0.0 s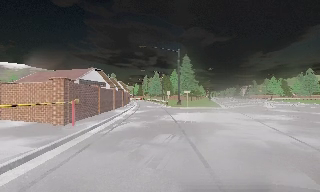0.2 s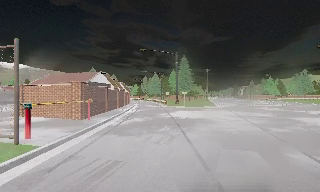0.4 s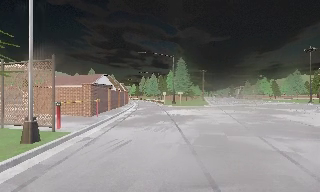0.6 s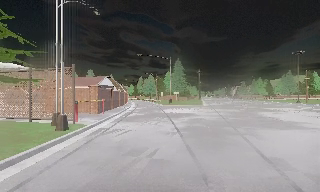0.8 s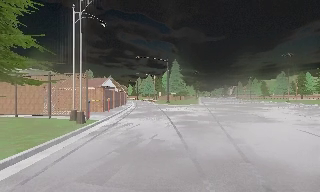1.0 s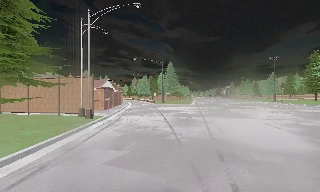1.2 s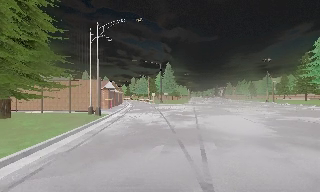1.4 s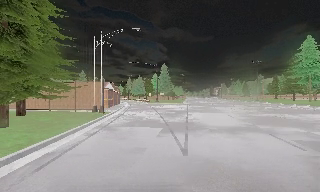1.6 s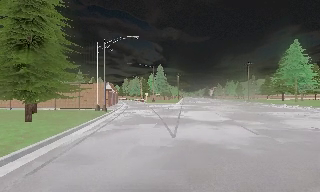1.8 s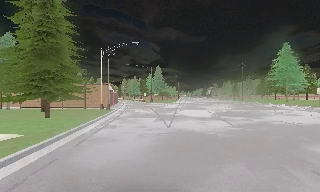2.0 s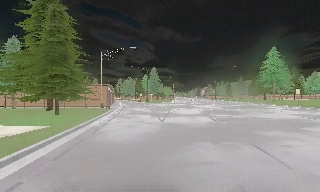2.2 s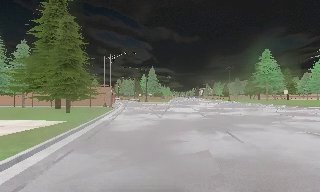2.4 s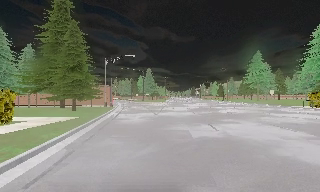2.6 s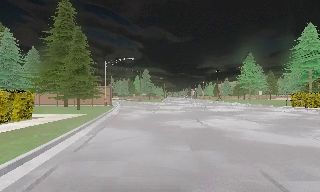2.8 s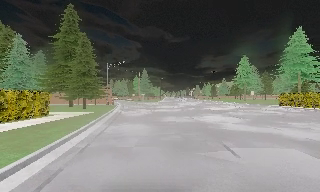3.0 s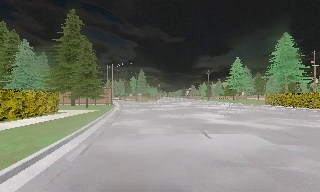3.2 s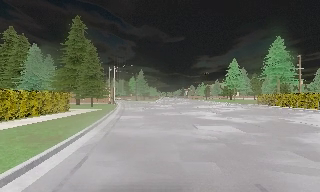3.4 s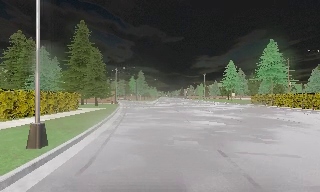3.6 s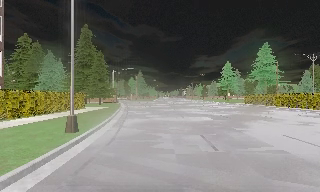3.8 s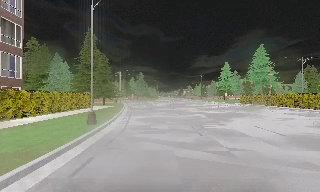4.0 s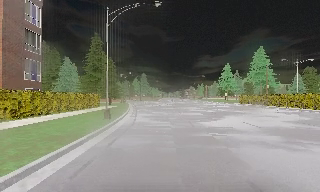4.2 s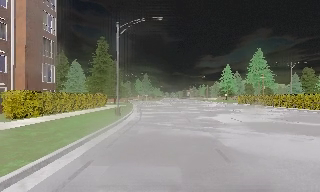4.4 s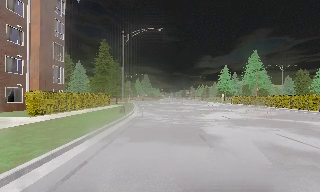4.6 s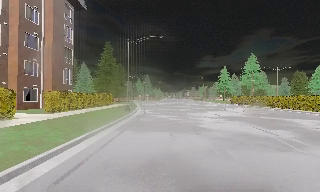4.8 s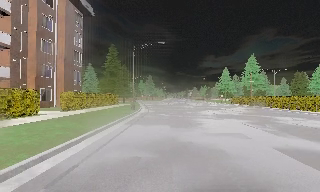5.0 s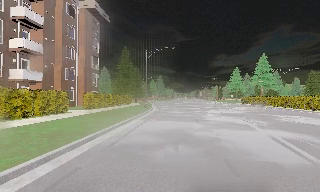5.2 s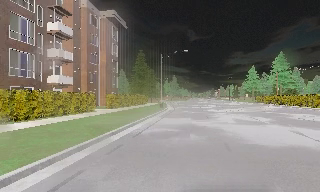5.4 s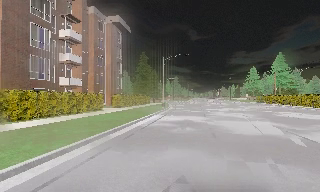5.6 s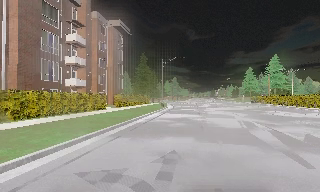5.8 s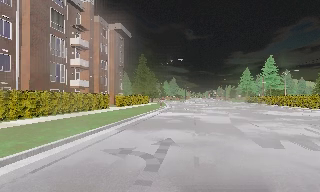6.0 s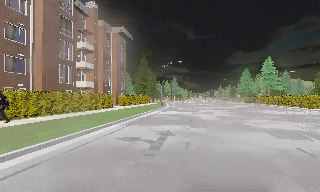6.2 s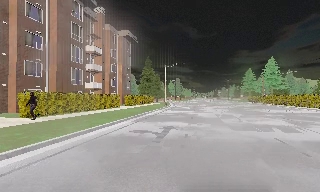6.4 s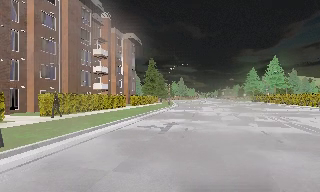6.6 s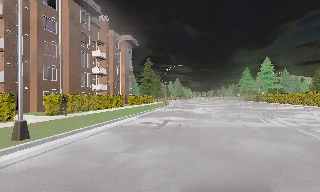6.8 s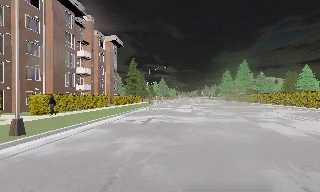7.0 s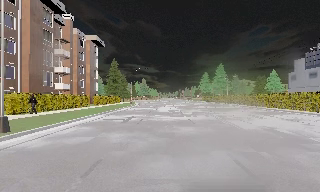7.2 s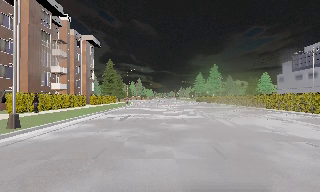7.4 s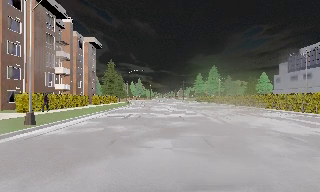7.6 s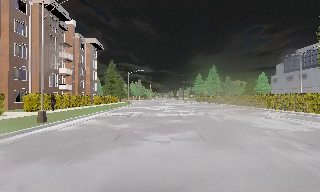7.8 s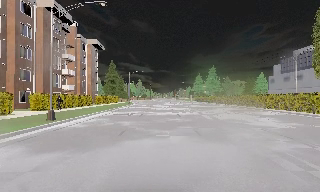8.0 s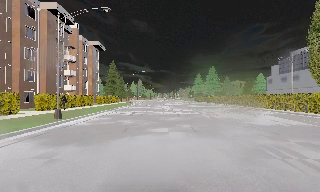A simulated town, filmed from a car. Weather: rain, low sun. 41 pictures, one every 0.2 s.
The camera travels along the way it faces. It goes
backward.
0.0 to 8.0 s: The camera swings to its right by about 15 degrees, and the scene slides to the left. It travels backward, about 65 m, so what stands in front gets smaller. It loses speed.
The film runs backward here.
